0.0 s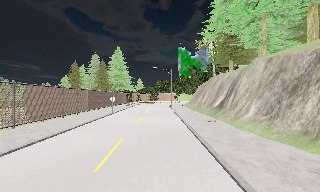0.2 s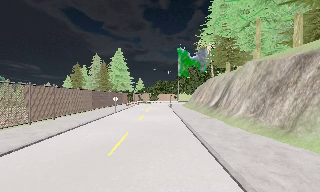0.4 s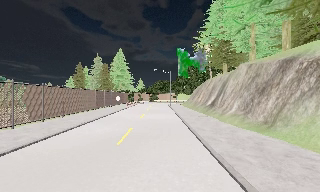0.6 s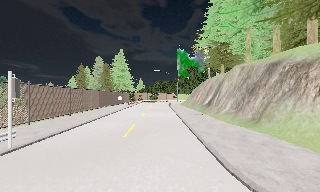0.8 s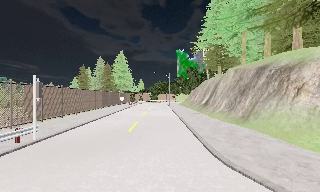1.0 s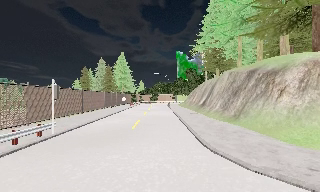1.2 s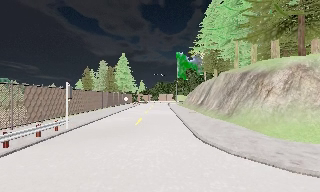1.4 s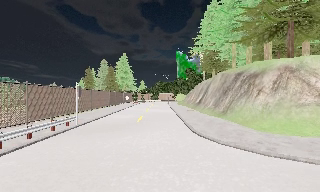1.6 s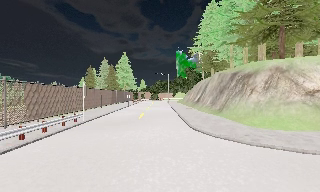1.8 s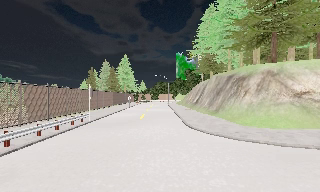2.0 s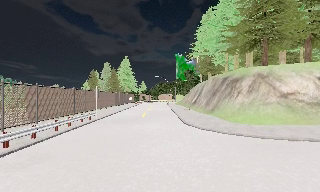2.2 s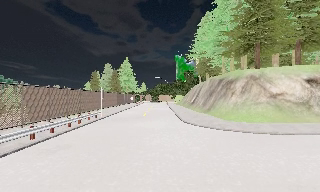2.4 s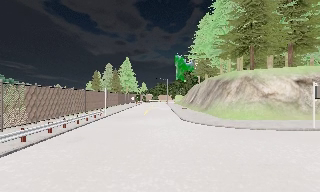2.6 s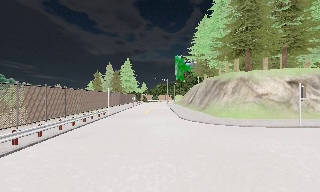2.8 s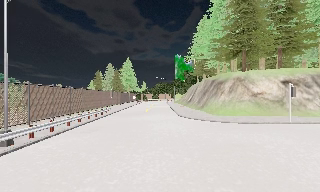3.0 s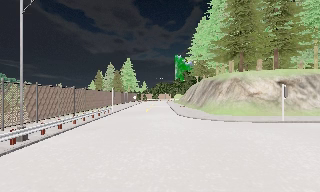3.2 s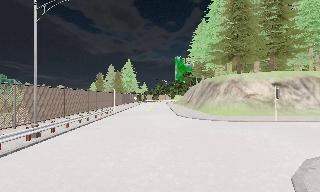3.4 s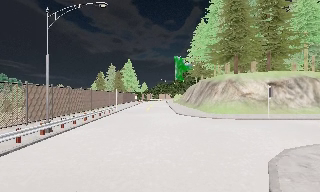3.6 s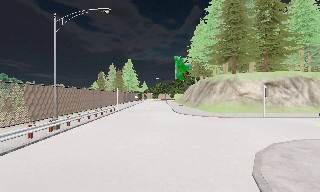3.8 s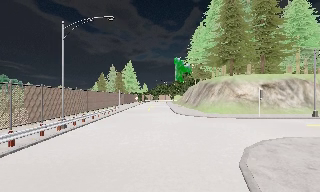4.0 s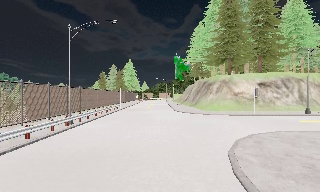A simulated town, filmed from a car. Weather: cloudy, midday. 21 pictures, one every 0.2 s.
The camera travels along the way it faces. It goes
backward.
0.0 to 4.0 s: The camera travels backward, about 25 m, so what stands in front gets smaller. It loses speed.
The film runs backward here.
